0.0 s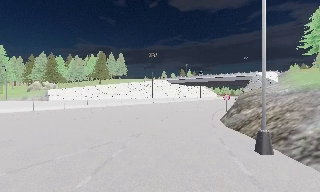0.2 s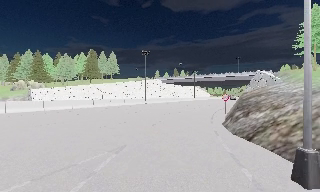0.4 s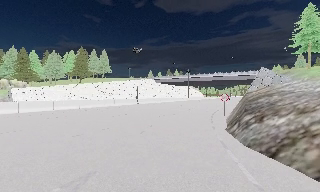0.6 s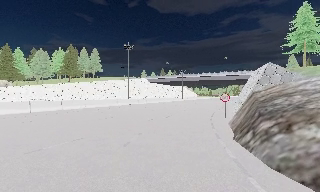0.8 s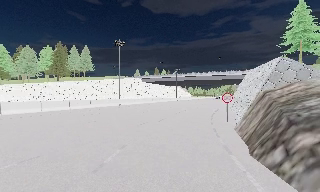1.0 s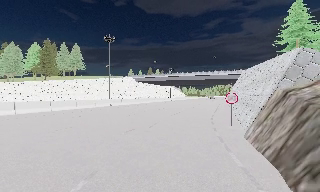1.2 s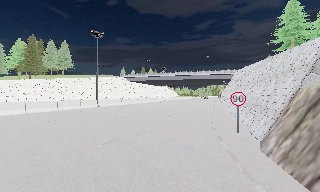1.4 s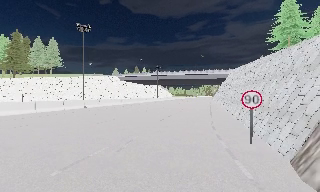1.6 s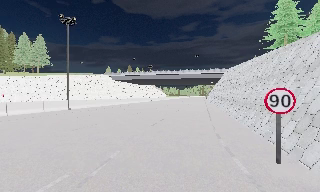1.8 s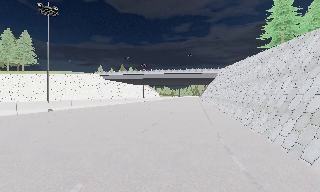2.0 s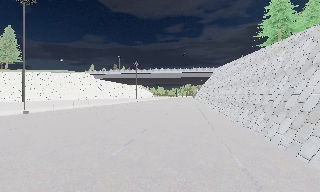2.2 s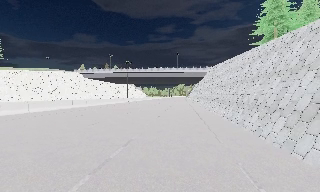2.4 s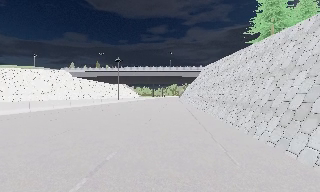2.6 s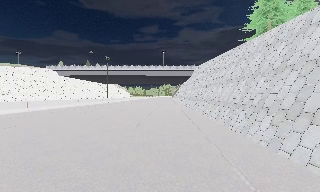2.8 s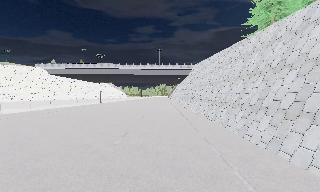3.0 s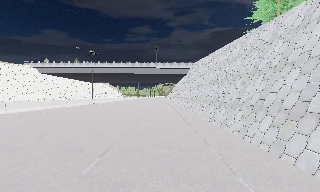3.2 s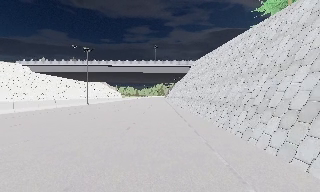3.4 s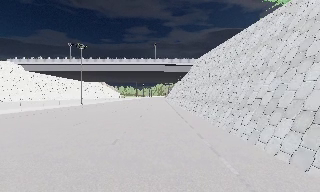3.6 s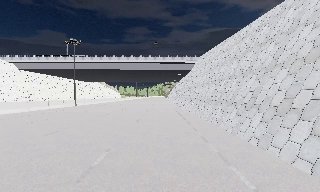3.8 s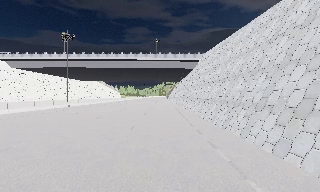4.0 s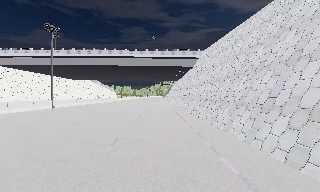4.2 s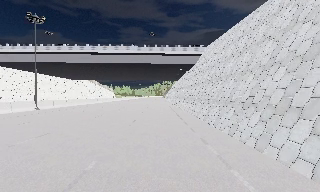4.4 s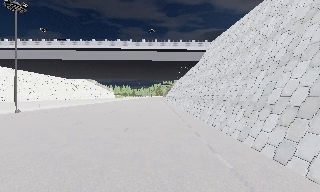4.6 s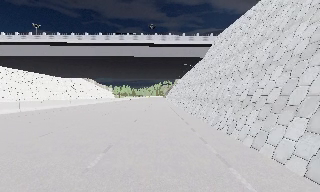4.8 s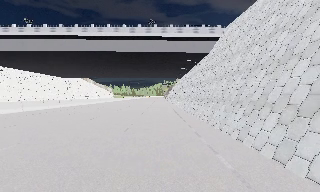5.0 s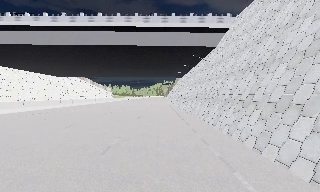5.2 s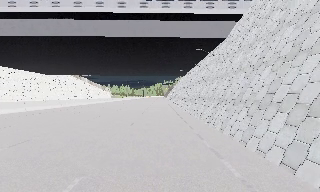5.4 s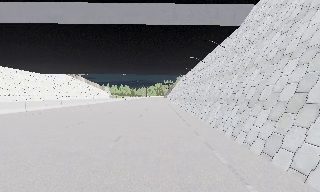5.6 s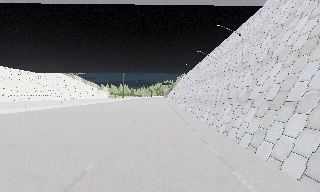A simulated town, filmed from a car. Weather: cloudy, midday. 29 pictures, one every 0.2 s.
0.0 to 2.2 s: The camera swings to its right by about 25 degrees, and the scene slides to the left. It travels forward, about 20 m, so what stands in front looms larger.
2.2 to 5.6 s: The camera travels forward, about 45 m, so what stands in front looms larger.
The film runs forward here.
